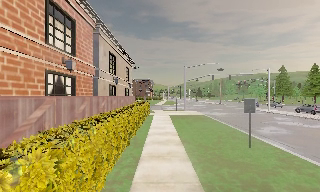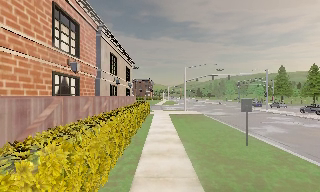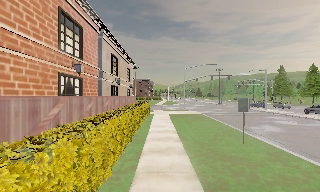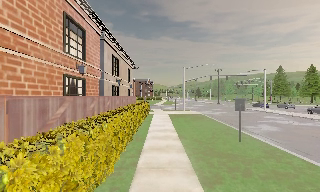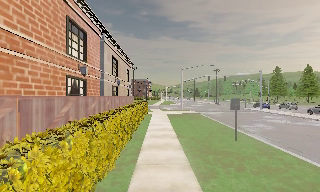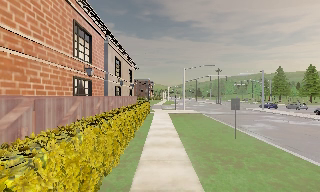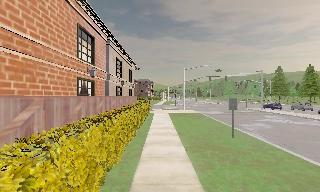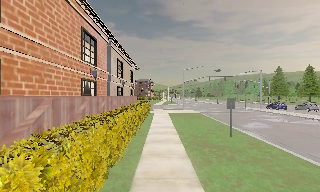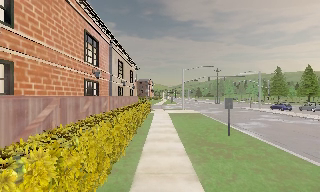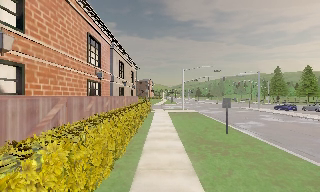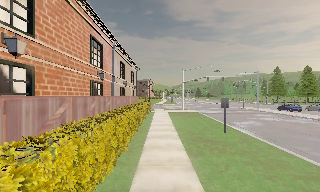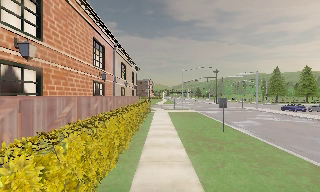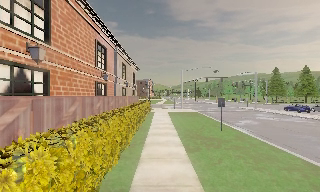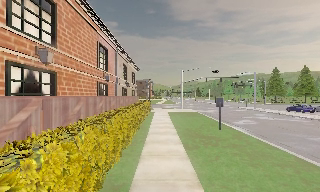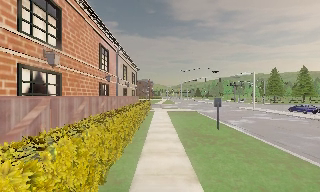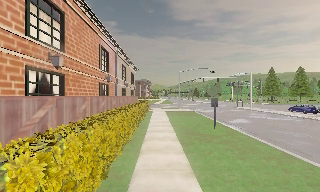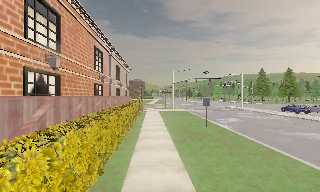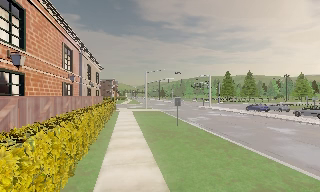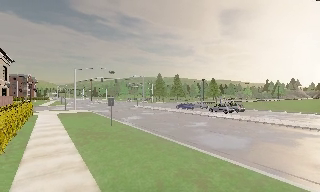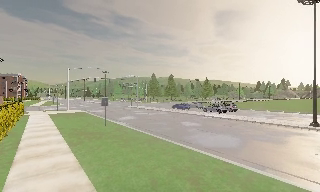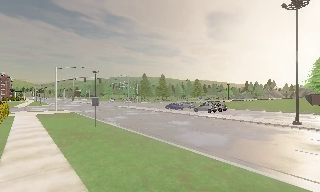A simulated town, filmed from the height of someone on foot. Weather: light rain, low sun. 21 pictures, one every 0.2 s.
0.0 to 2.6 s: The camera travels backward, about 4 m, so what stands in front gets smaller.
2.6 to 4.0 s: The camera swings to its right by about 40 degrees, and the scene slides to the left. It travels backward, about 2 m.
The film runs backward here.
